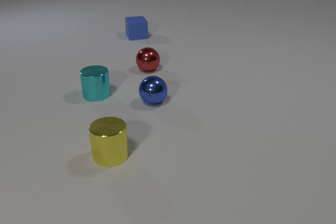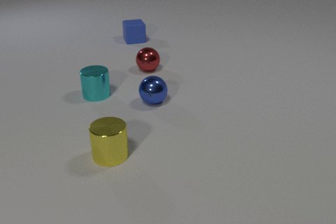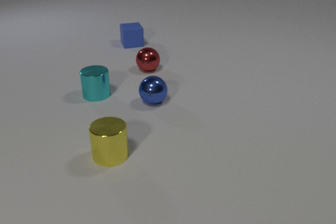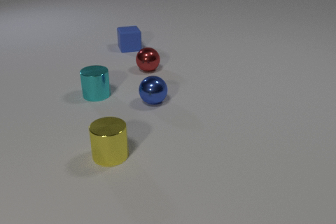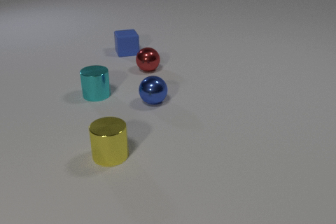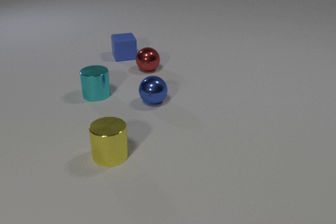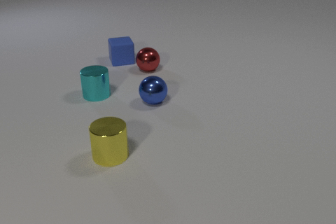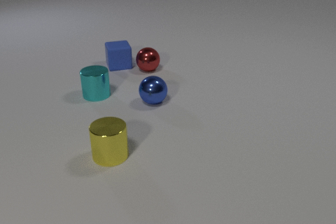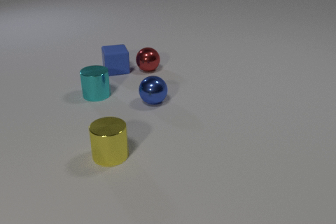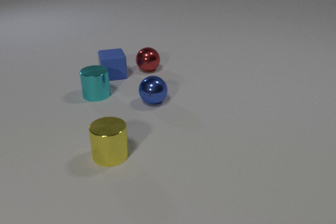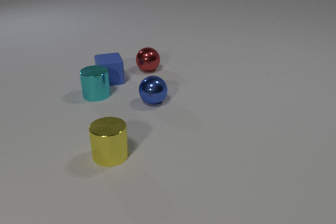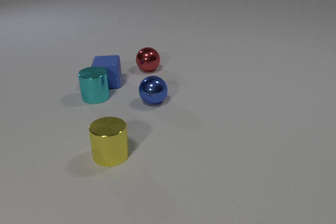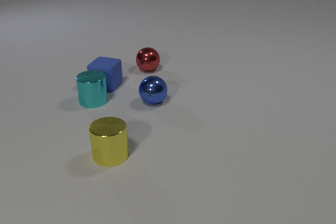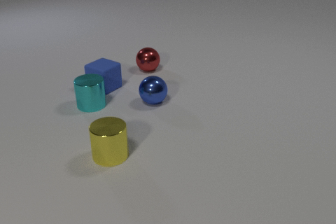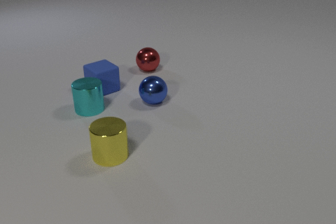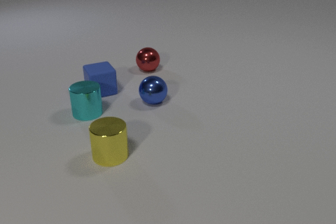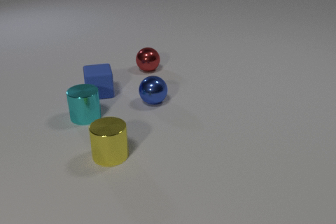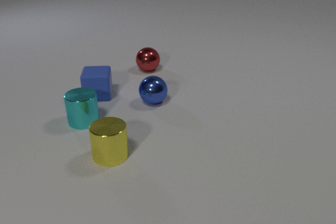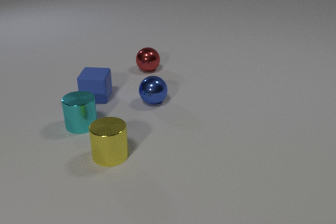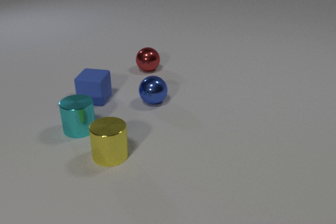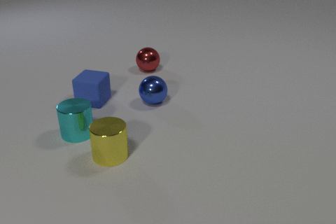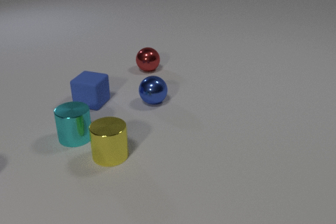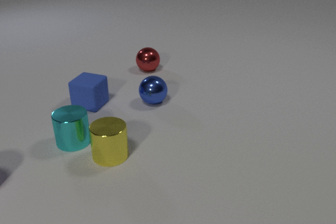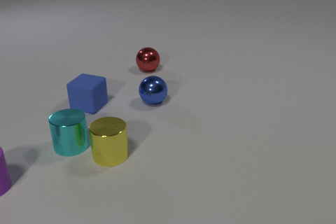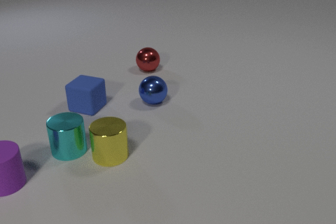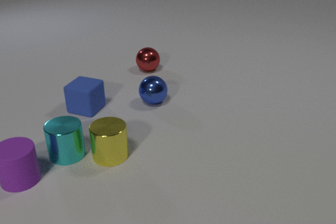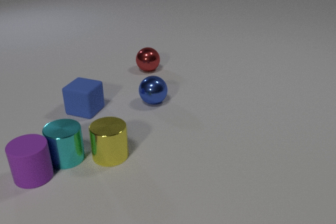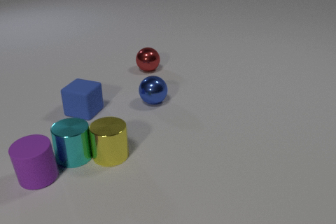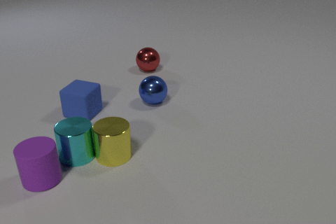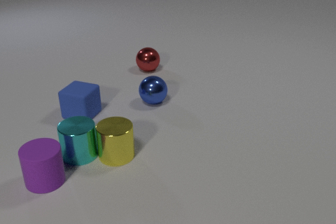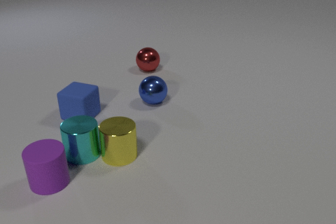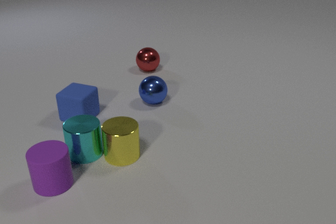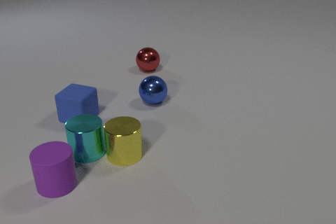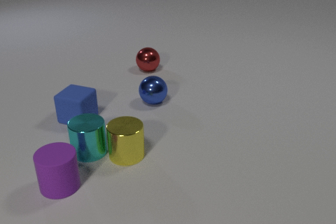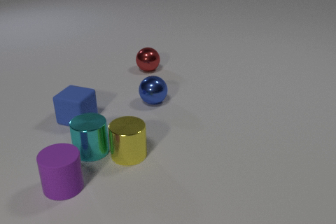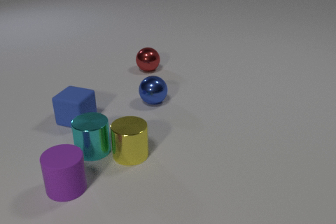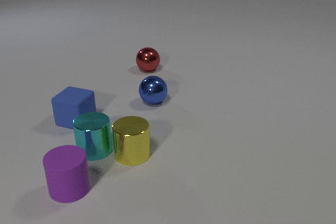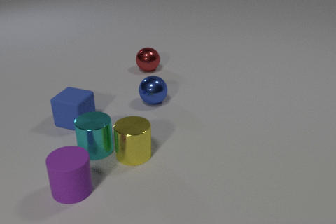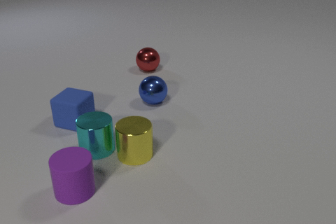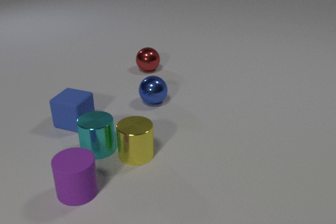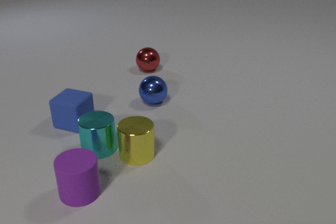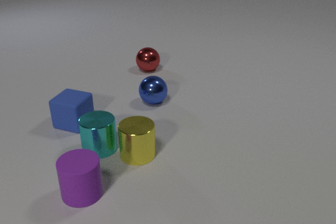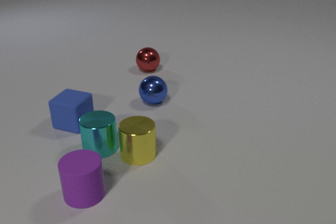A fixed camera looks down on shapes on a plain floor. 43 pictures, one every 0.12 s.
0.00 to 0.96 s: The blue rubber cube slides toward the camera.
0.96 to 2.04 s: The blue rubber cube slides toward the camera, spins so that its near face slides to the left, clockwise seen from above. The cyan metal cylinder slides toward the camera. The blue rubber cube and the cyan metal cylinder collide.
2.04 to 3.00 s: The blue rubber cube slides toward the camera and to the left, spins so that its near face slides to the left, clockwise seen from above. The cyan metal cylinder slides toward the camera. The purple rubber cylinder comes in at the left edge, slides to the right.
3.00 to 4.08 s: The blue rubber cube slides toward the camera and to the left. The cyan metal cylinder slides to the right. The purple rubber cylinder slides to the right and toward the camera. The yellow metal cylinder slides to the right. The cyan metal cylinder and the purple rubber cylinder collide. The cyan metal cylinder and the yellow metal cylinder collide.
4.08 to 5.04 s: The blue rubber cube slides toward the camera. The cyan metal cylinder slides to the right. The purple rubber cylinder slides to the right and toward the camera. The yellow metal cylinder slides to the right.
What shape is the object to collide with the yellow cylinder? cylinder.
How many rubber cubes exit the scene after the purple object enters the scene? 0.
How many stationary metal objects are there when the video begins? 4.
